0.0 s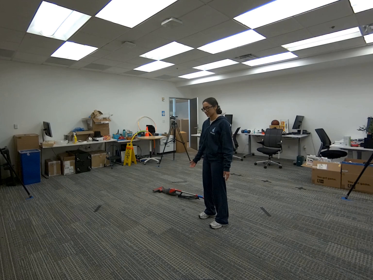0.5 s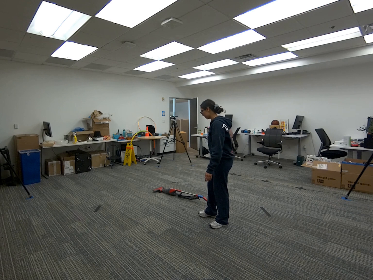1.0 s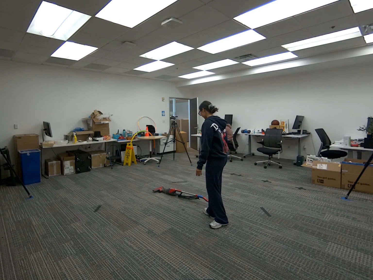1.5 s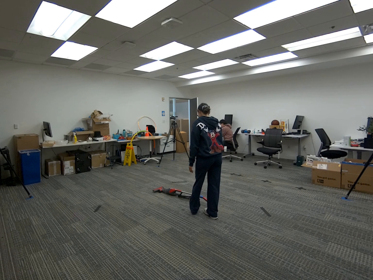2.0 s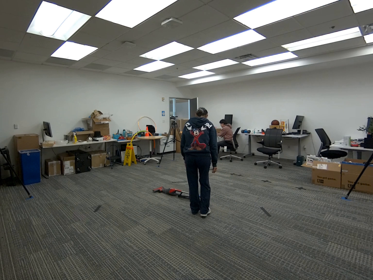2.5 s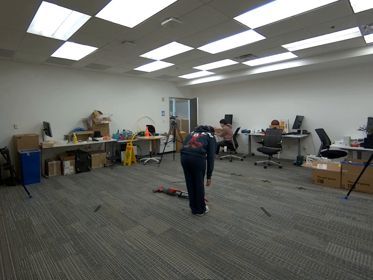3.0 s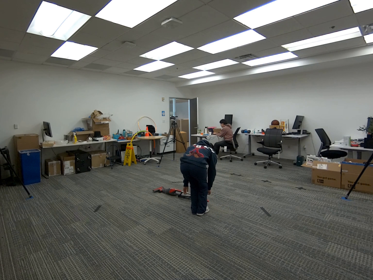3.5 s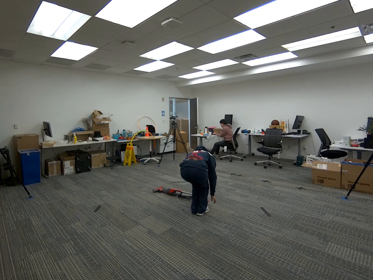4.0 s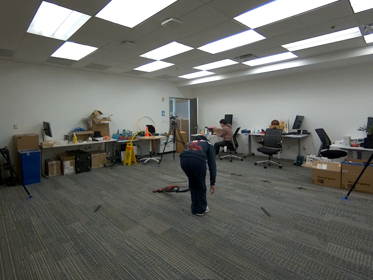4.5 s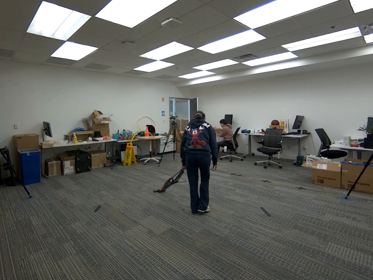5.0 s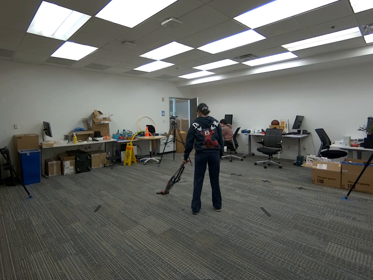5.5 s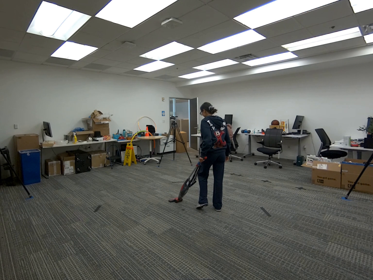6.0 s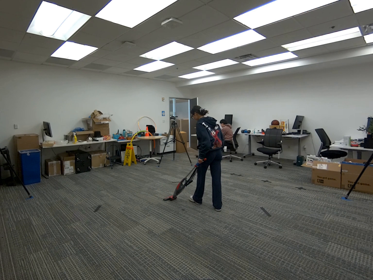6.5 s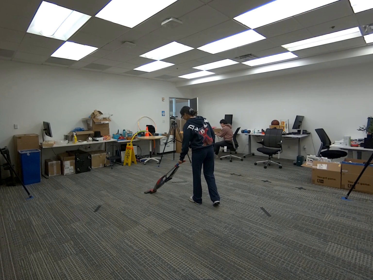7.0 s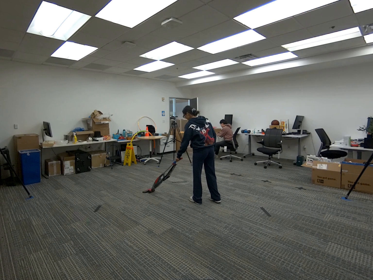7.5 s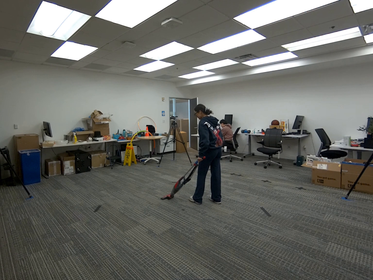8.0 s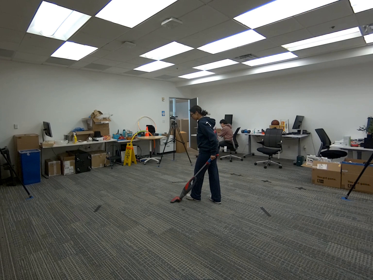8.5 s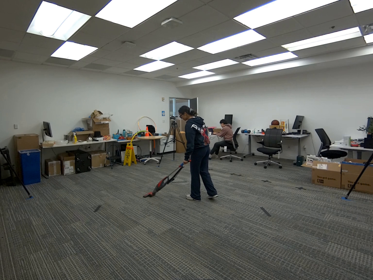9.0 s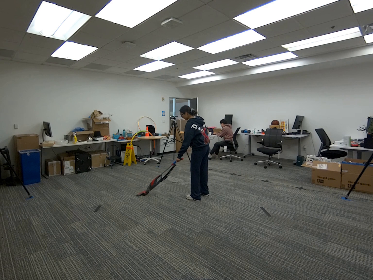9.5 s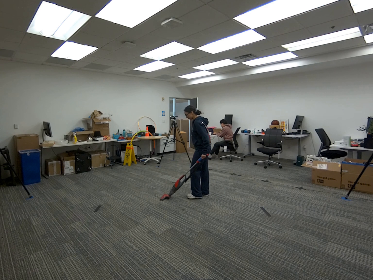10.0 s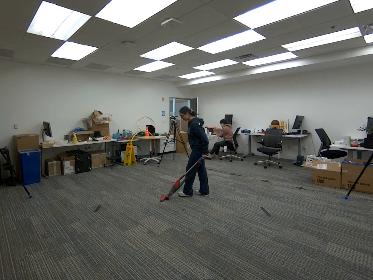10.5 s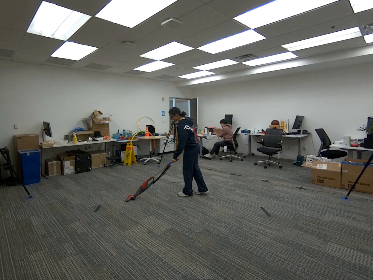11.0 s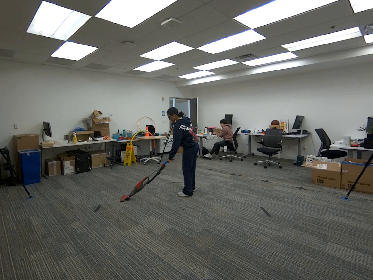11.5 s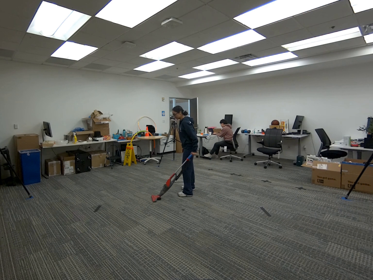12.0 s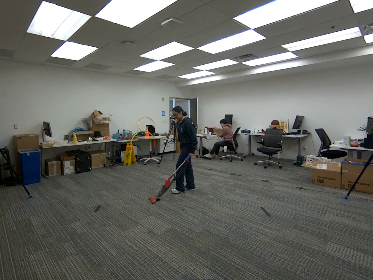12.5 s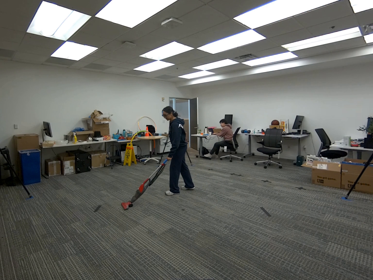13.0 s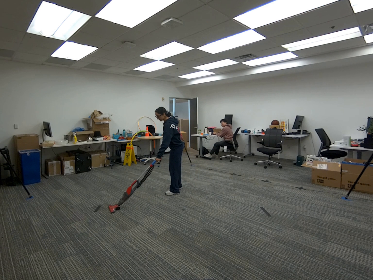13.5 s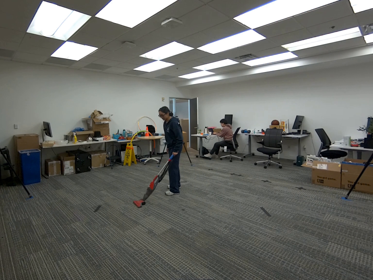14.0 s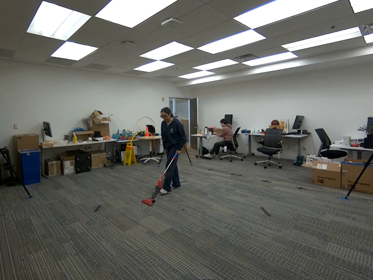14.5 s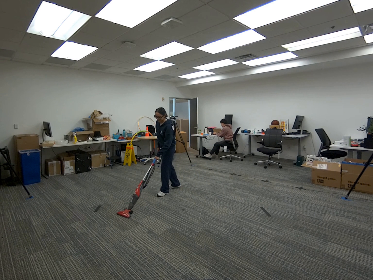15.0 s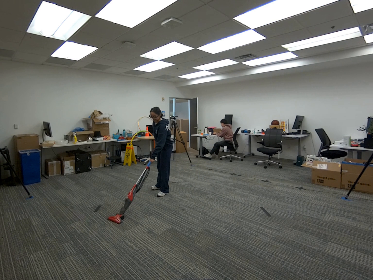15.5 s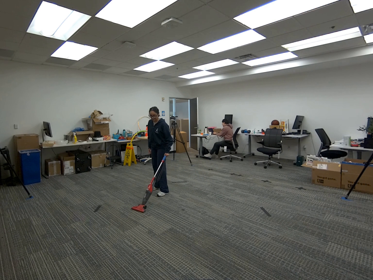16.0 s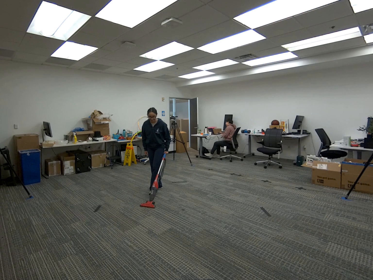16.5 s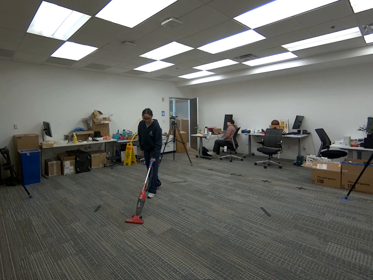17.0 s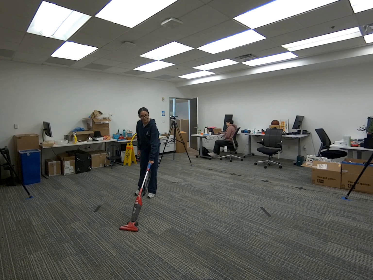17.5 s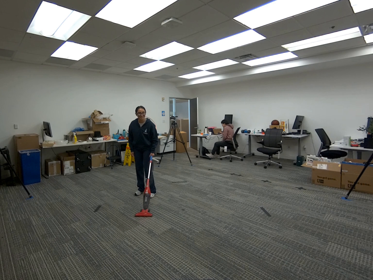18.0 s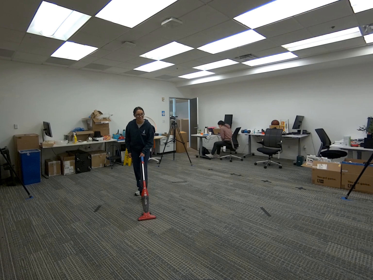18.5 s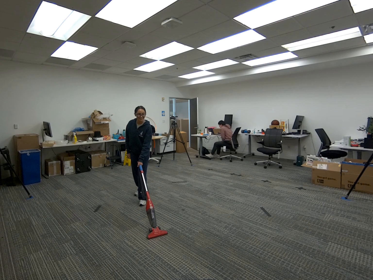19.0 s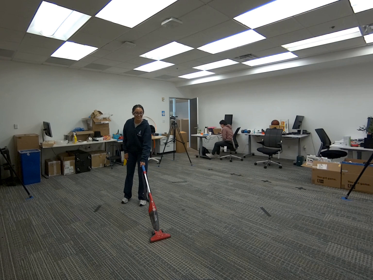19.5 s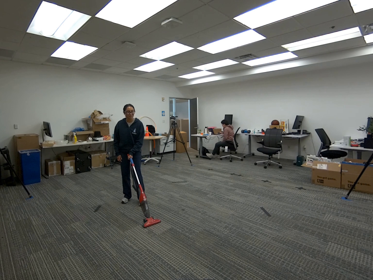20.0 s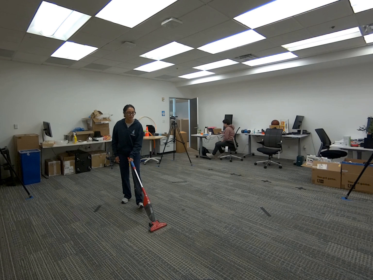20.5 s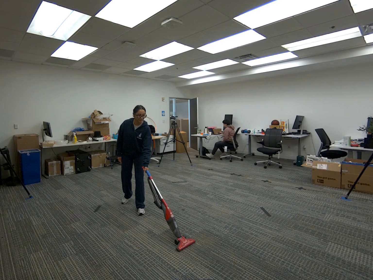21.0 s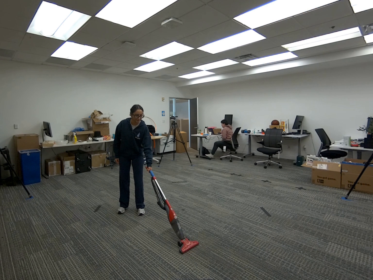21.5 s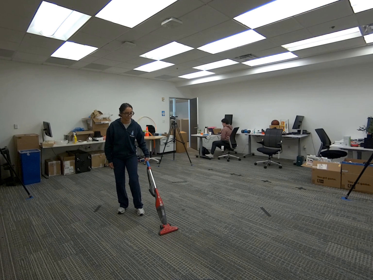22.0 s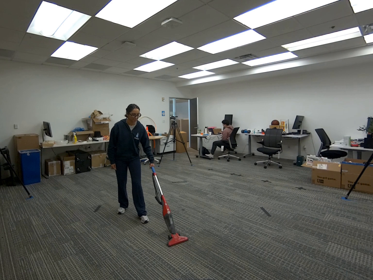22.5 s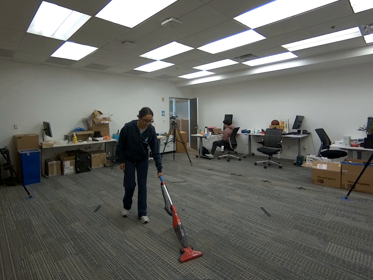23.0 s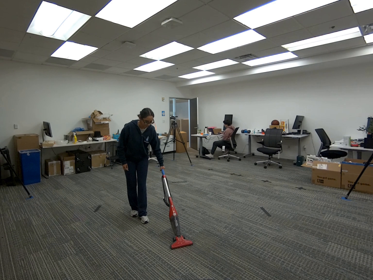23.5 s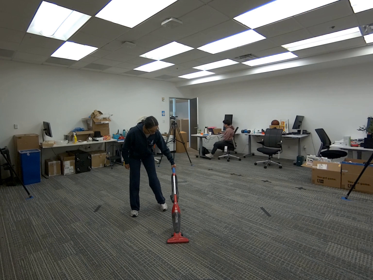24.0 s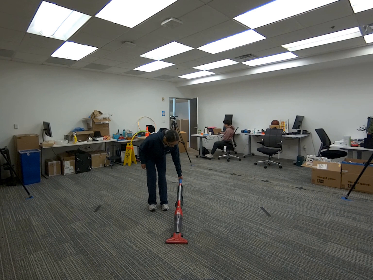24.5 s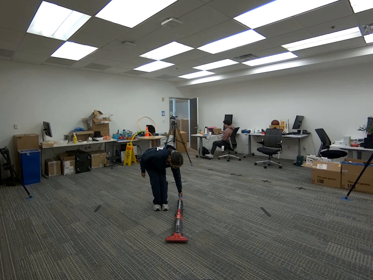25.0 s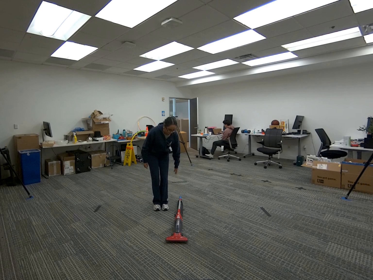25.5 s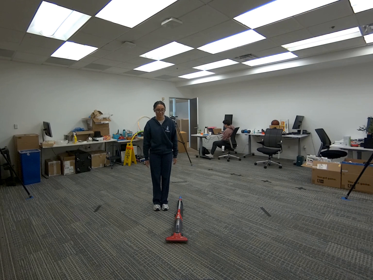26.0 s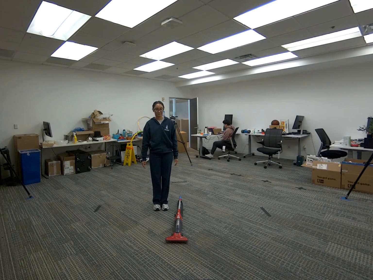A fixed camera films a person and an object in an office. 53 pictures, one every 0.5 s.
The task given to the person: Walk over to the vaccum on the floor and pick up the vaccum from the ground using one hand only from the handle. Keep pushing continously the vaccum within the bounding area.
